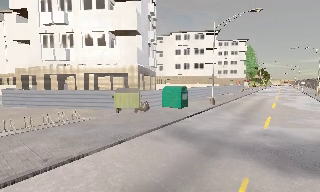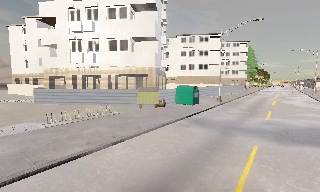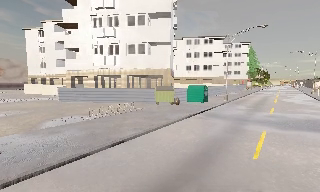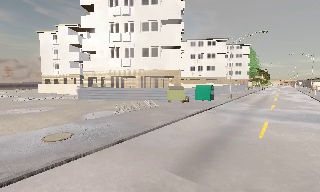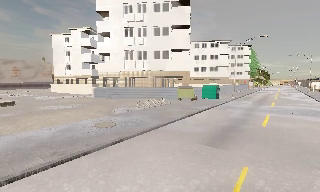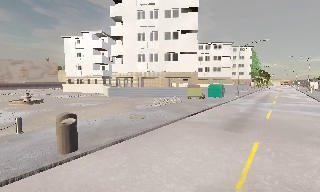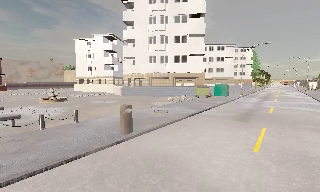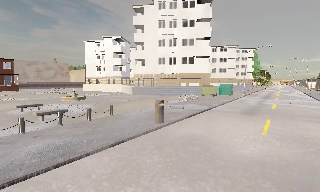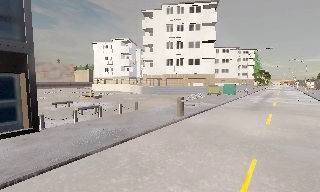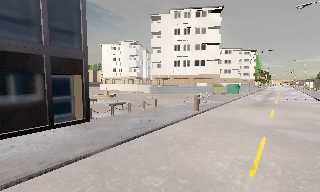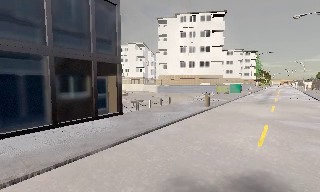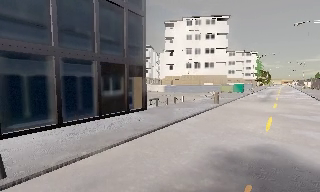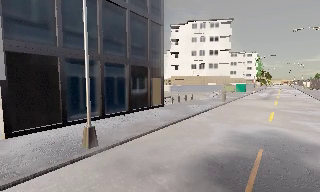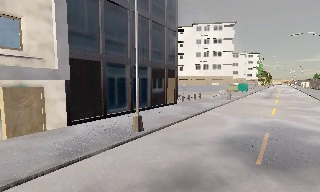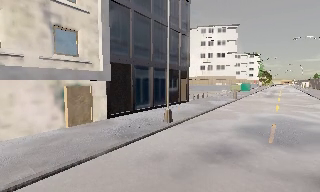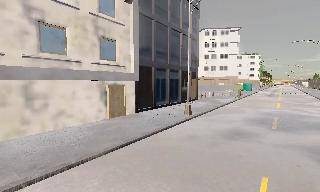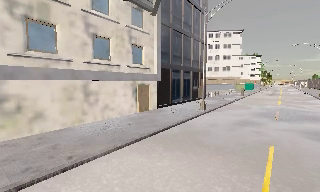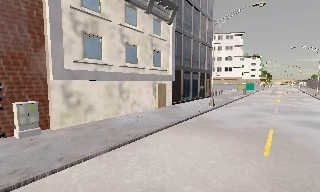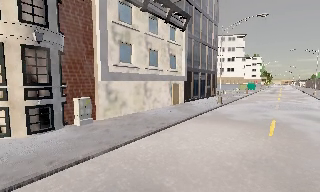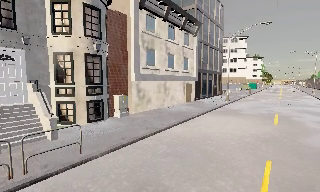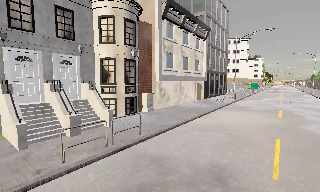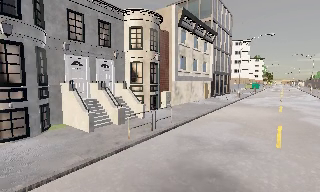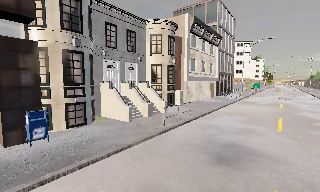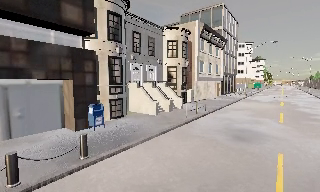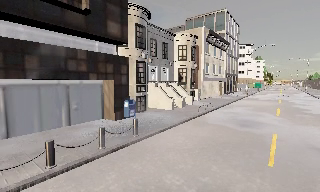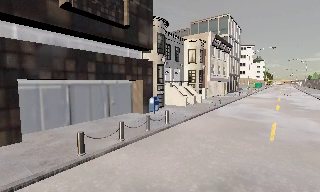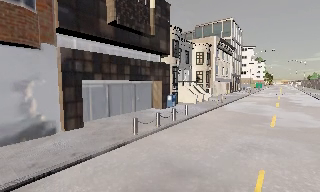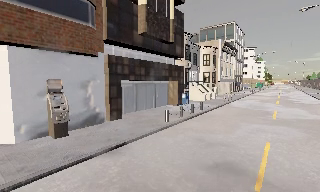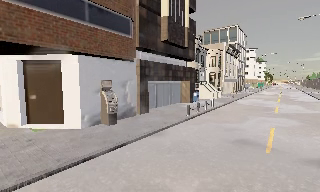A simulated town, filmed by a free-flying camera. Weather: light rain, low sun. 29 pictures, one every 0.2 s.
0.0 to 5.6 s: The camera travels backward and to its left, about 65 m, so what stands in front gets smaller.
The film runs backward here.
